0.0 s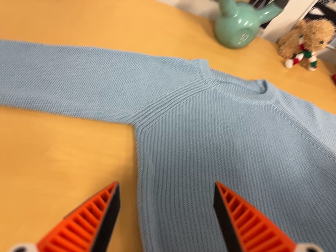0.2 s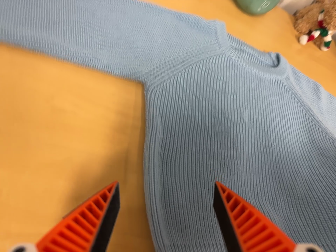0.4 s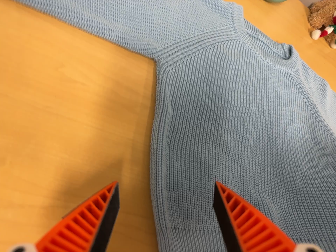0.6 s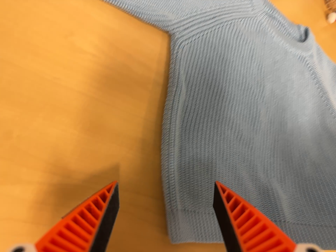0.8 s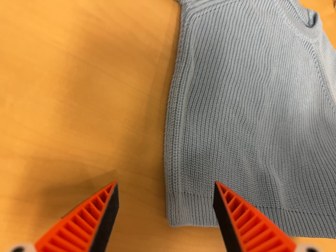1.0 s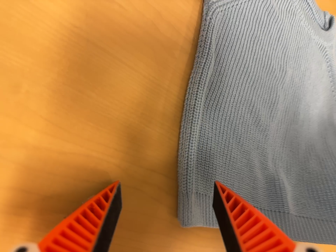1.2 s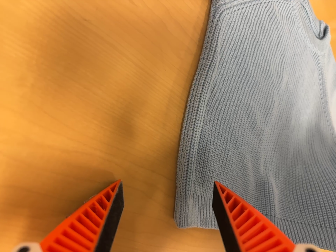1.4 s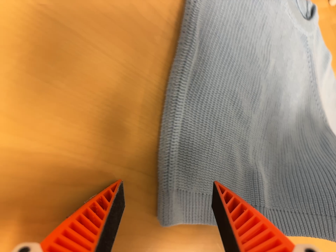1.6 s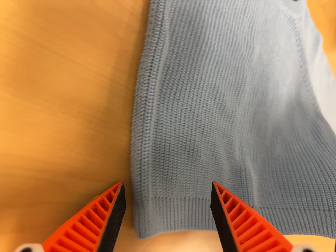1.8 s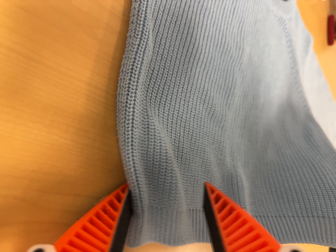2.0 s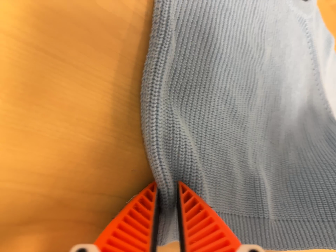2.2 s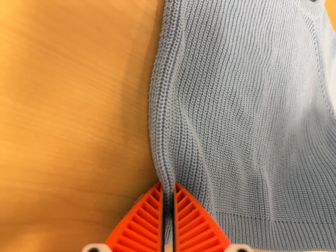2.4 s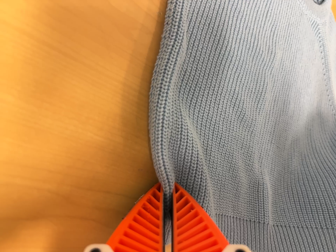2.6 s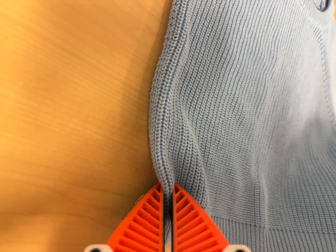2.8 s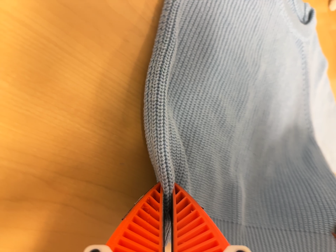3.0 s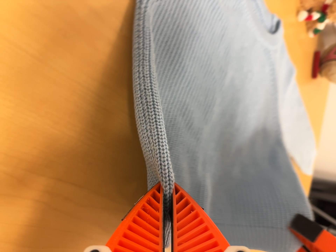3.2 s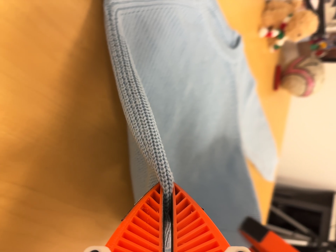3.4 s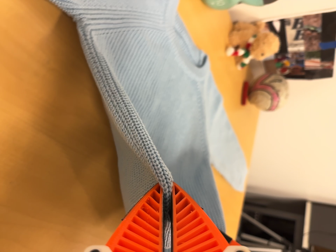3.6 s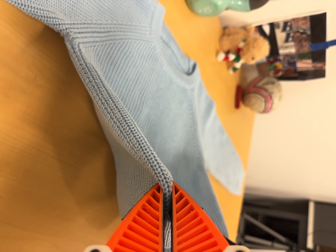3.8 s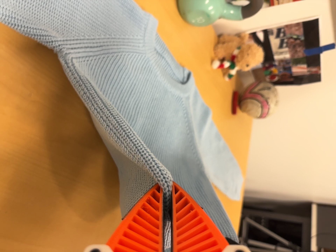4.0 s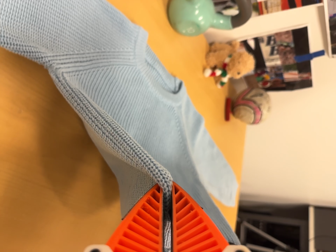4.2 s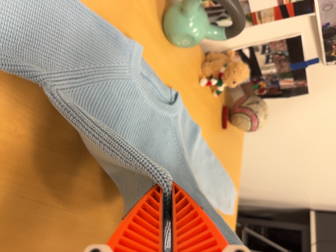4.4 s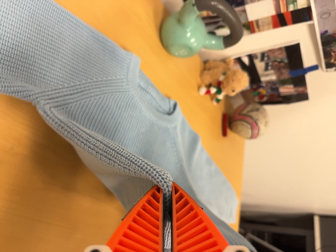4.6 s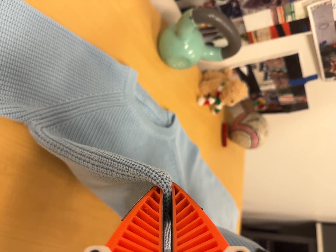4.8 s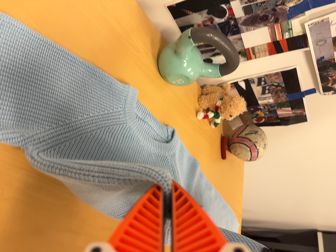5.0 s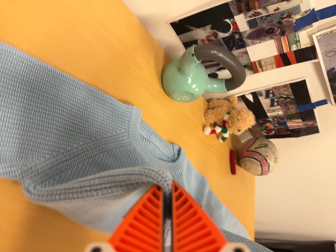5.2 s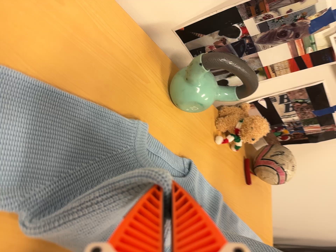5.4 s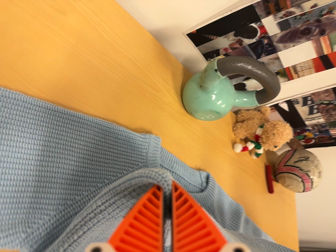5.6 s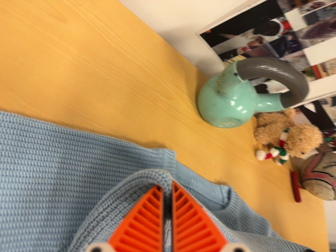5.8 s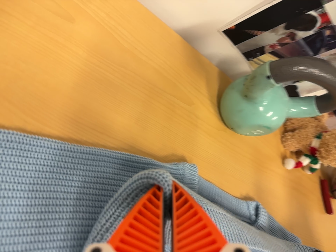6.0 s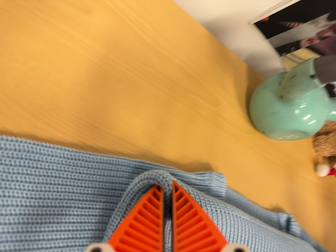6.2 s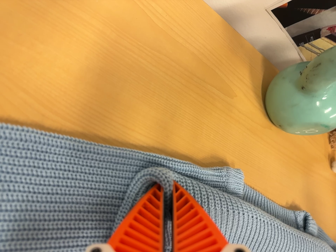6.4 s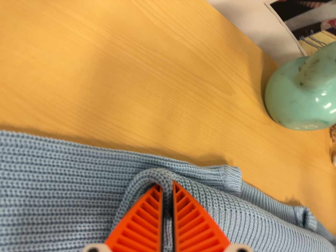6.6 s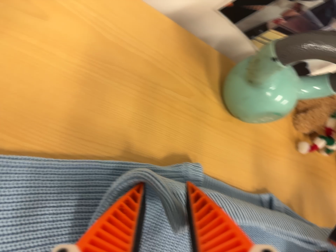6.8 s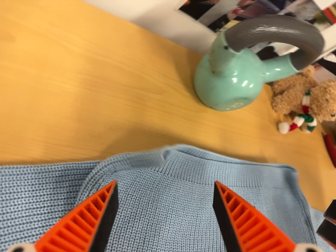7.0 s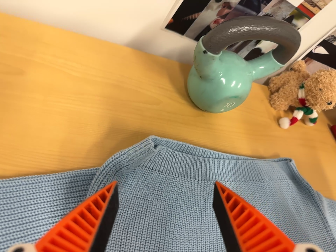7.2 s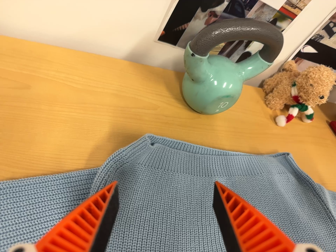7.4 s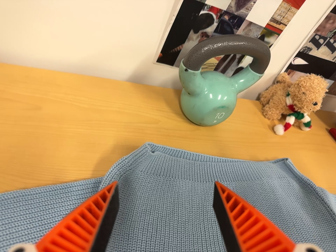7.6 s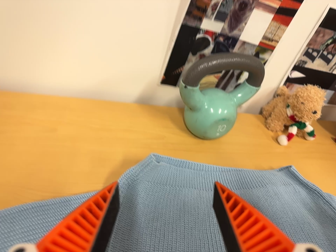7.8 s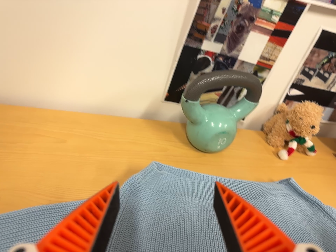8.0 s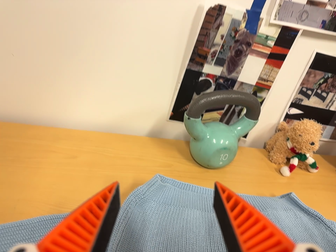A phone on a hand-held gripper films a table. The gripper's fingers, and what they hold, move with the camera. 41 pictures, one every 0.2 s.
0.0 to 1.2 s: The camera pans to its right by about 15 degrees. It travels to its left and forward, about 14 cm. Its aim tips toward the bottom of its view by about 25 degrees, and the scene shifts upward. It rolls about its line of sight by about 25 degrees, and the scene rotates clockwise.
1.2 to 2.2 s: The camera travels forward, about 7 cm, so what stands in front looms larger.
2.2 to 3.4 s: The camera pans to its right by about 15 degrees. It travels backward and to its right, about 10 cm, so what stands in front gets smaller.
3.4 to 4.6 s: The camera travels toward the top of its view and to its right, about 9 cm, so close, fixed things drift downward.
4.6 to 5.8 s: The camera swings to its left by about 15 degrees, and the scene slides to the right. It travels forward and toward the top of its view, about 20 cm, so what stands in front looms larger.
5.8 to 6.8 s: The camera travels to its right, about 6 cm. It rolls about its line of sight by about 15 degrees, and the scene rotates counterclockwise.
6.8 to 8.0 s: The camera pans to its left by about 15 degrees. It travels backward, toward the bottom of its view and to its right, about 22 cm. Its aim tips toward the top of its view by about 35 degrees. It rolls about its line of sight by about 15 degrees, and the scene rotates counterclockwise.
The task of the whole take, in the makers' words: fold up.
The film runs forward here.
